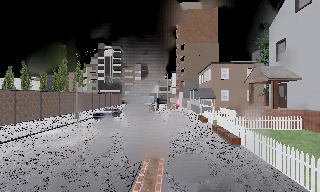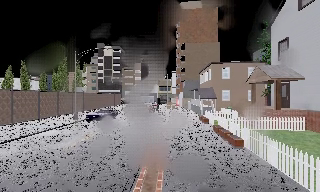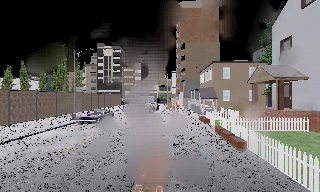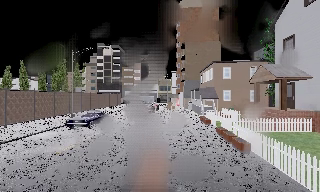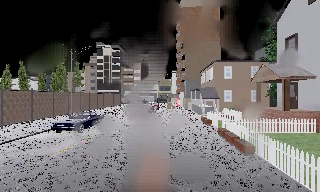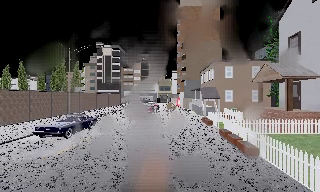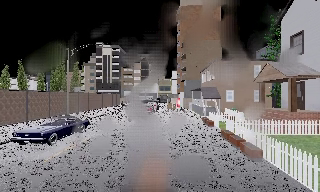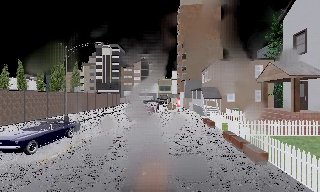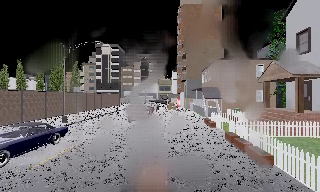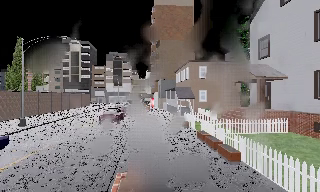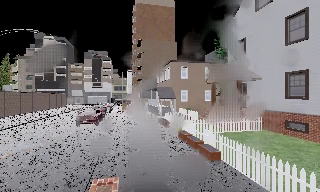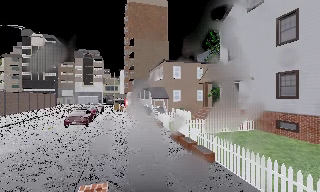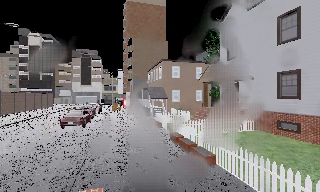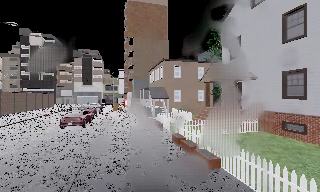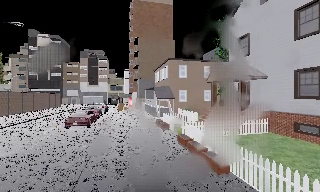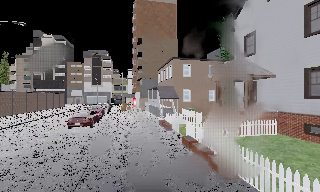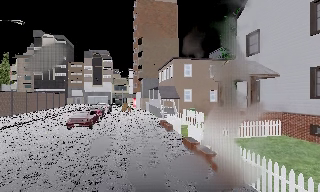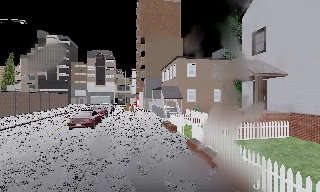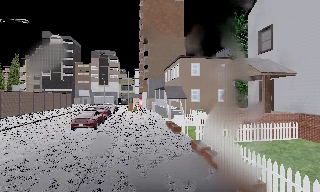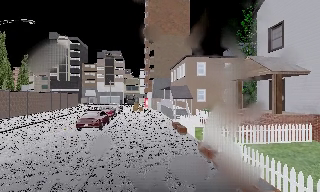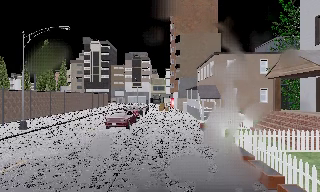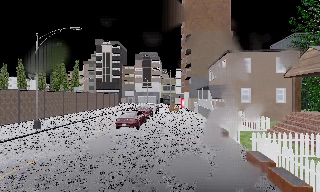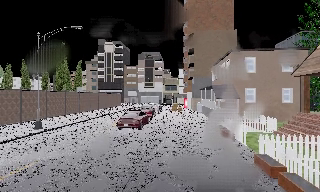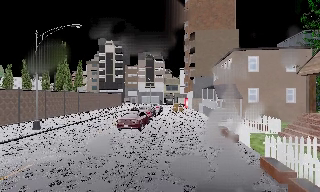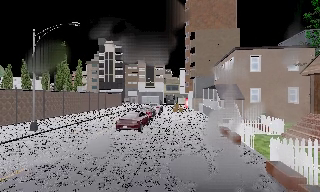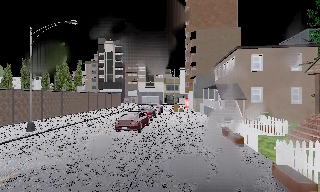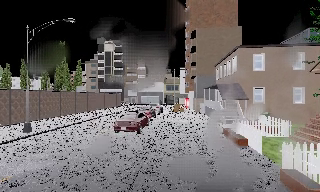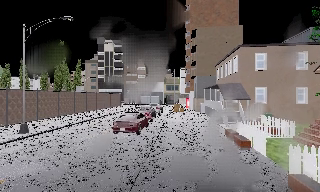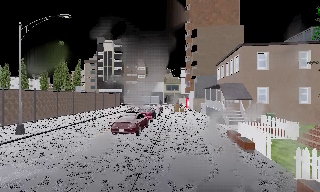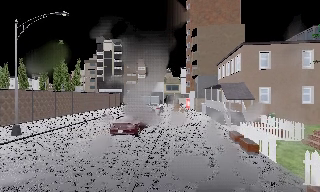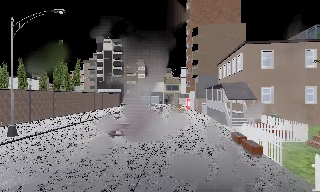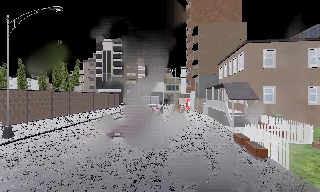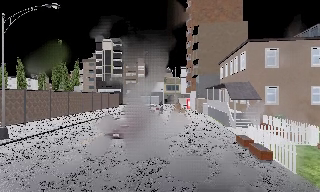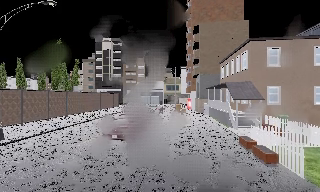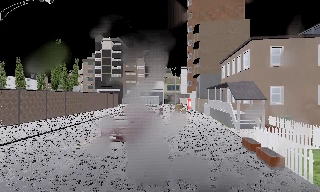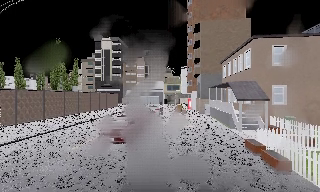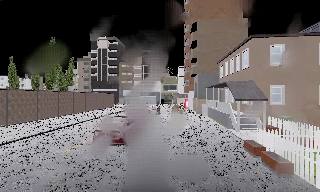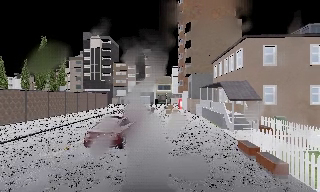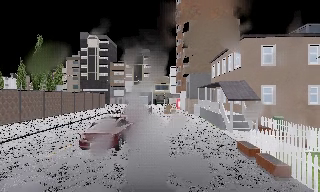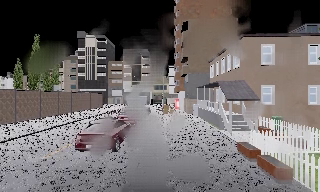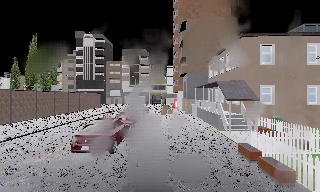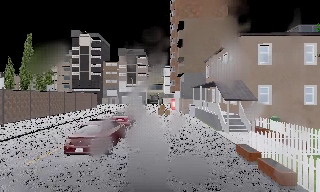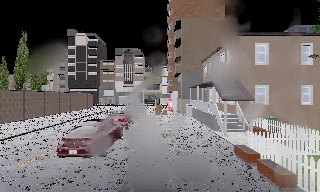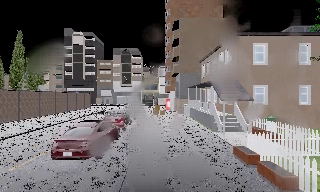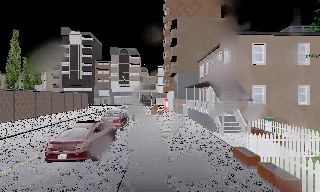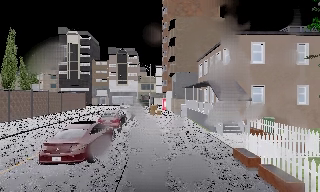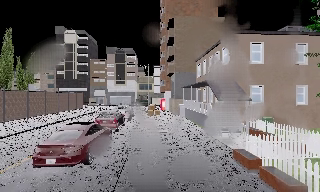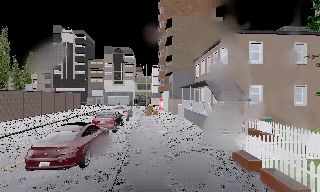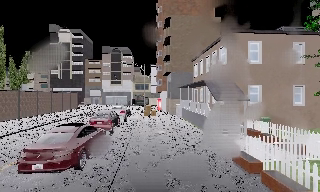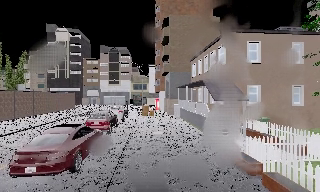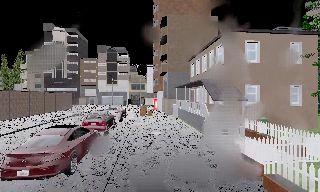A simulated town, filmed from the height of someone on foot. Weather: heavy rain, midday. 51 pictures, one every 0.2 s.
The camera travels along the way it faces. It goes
forward.
0.0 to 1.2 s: The camera travels forward, about 1.5 m, so what stands in front looms larger.
1.2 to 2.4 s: The camera swings to its right by about 20 degrees, and the scene slides to the left. It travels forward, about 1.5 m, so what stands in front looms larger.
2.4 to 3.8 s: The camera travels forward, about 2 m, so what stands in front looms larger.
3.8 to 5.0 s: The scene slides to the right, as the camera pans about 15 degrees to its left. It travels forward, about 1.5 m, so what stands in front looms larger.
5.0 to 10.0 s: The scene slides to the left, as the camera pans about 10 degrees to its right. It travels forward, about 6 m, so what stands in front looms larger.
The film runs forward here.
